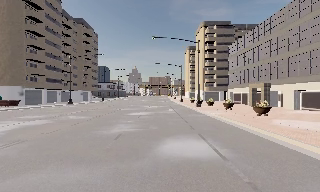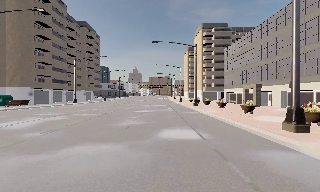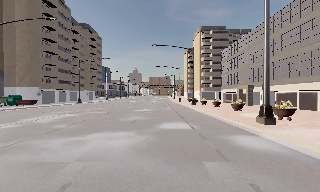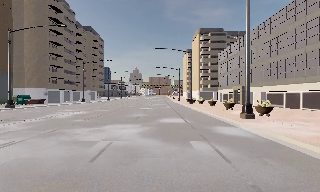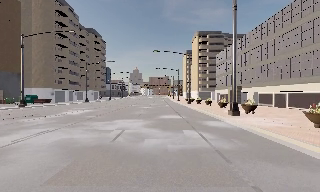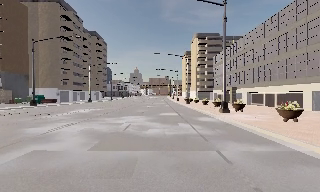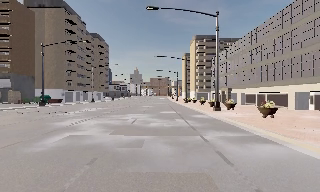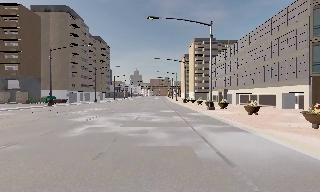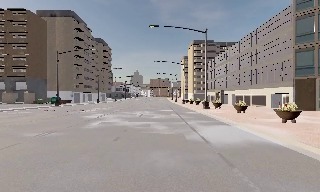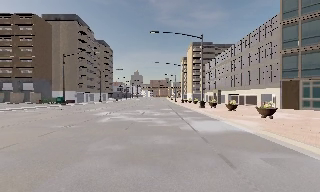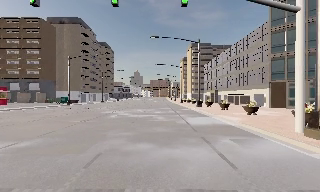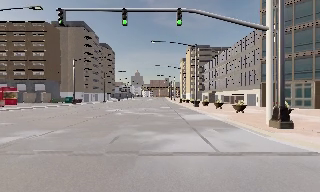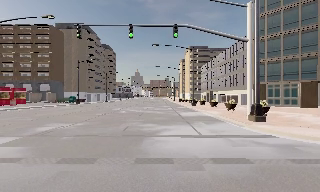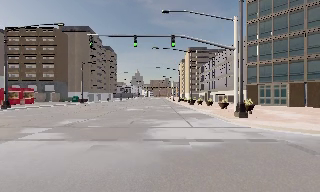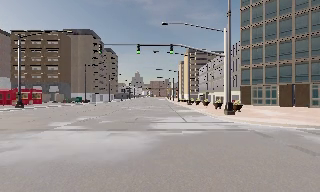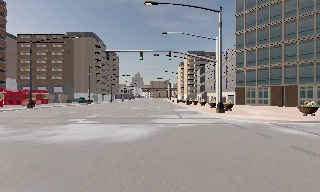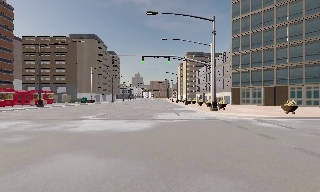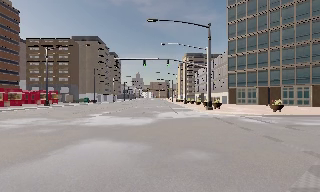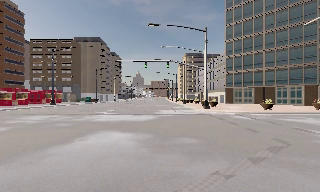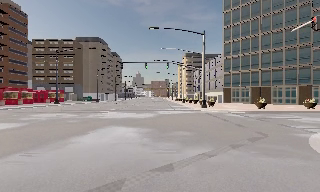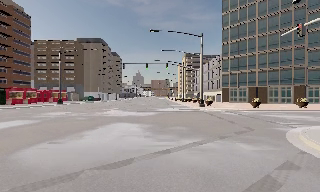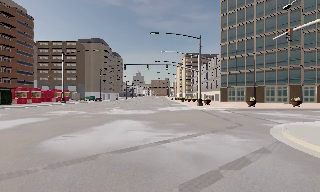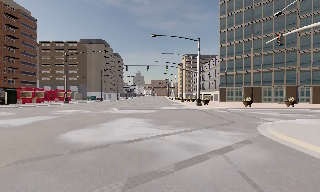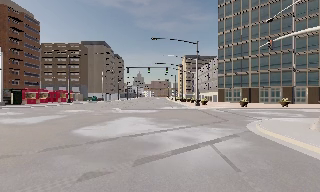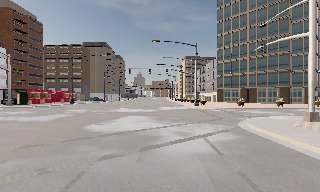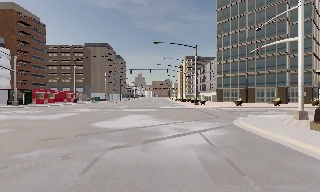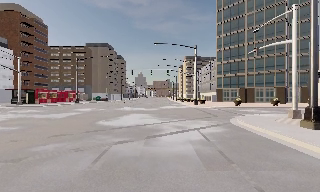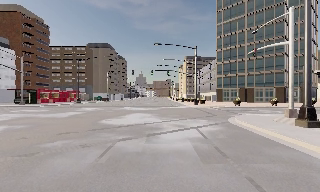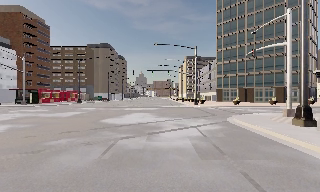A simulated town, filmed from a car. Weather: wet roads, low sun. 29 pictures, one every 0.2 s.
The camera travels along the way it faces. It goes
backward.
0.0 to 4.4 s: The camera travels backward, about 40 m, so what stands in front gets smaller.
4.4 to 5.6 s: The camera travels backward, about 4 m, so what stands in front gets smaller. It loses speed.
The film runs backward here.
